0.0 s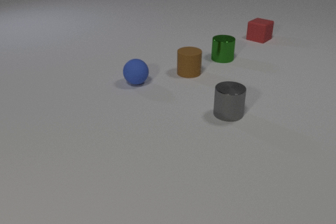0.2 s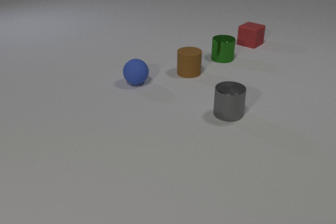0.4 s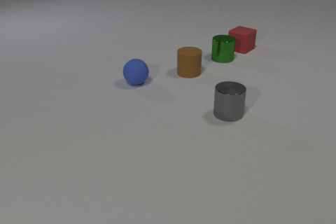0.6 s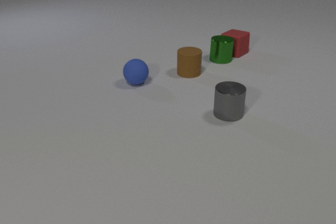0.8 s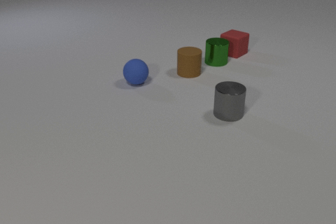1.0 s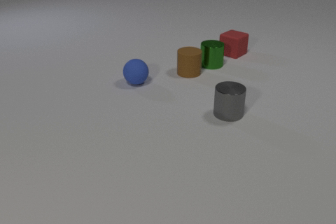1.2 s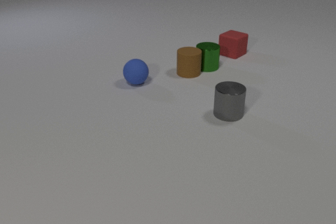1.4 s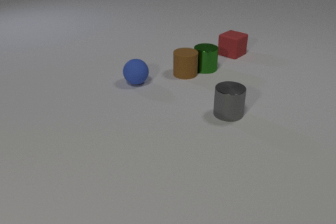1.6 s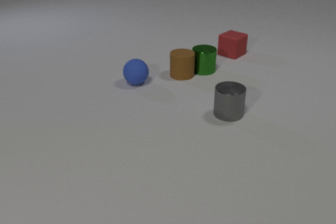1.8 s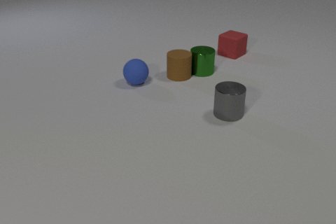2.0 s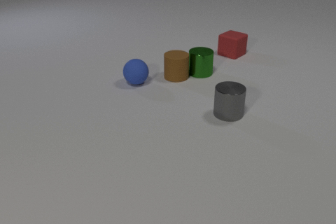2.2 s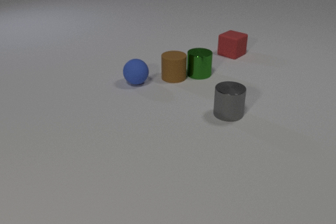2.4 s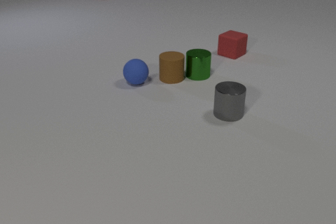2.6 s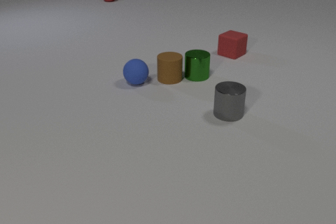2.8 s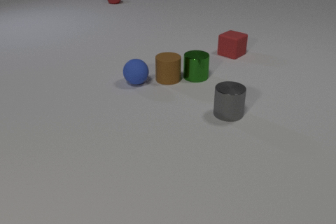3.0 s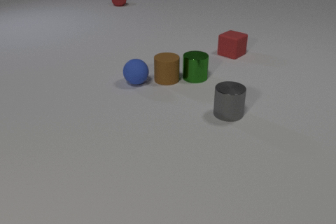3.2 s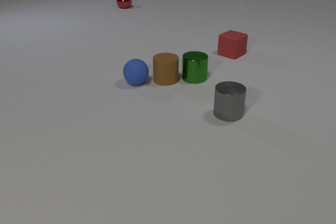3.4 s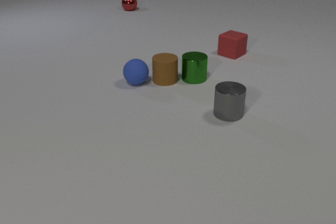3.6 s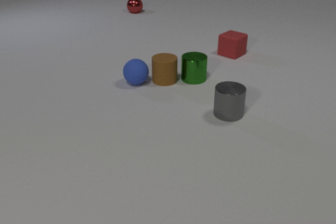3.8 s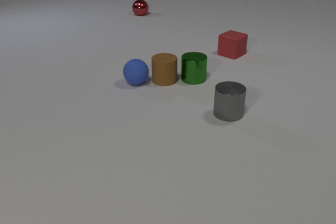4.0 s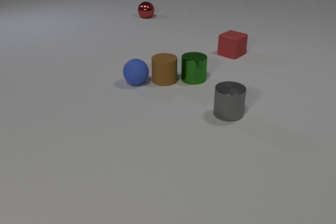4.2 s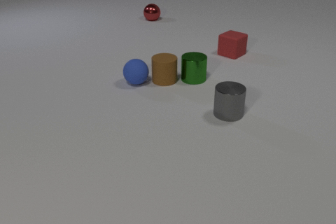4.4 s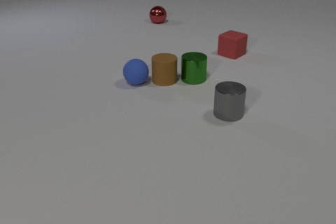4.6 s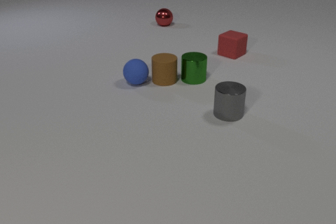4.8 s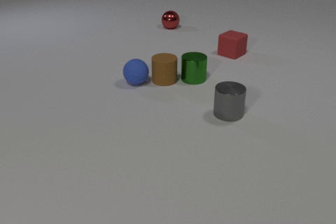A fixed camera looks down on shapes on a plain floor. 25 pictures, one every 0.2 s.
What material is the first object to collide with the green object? rubber.
How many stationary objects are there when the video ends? 5.
How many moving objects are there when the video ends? 1.
0.0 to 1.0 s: The red rubber cube slides toward the camera and to the left. The green metal cylinder slides toward the camera and to the left. The red rubber cube and the green metal cylinder collide.
1.0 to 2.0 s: The green metal cylinder slides toward the camera and to the left. The brown rubber cylinder slides to the left and toward the camera. The green metal cylinder and the brown rubber cylinder collide.
2.0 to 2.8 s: The green metal cylinder slides toward the camera. The red metal sphere comes in at the top edge, rolls toward the camera and to the right. The brown rubber cylinder slides to the left and toward the camera.
2.8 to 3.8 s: The green metal cylinder slides toward the camera. The red metal sphere rolls toward the camera and to the right.
3.8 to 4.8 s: The red metal sphere rolls toward the camera and to the right.
